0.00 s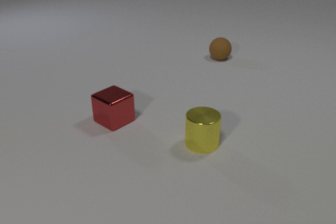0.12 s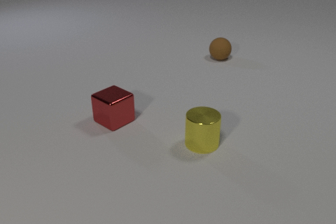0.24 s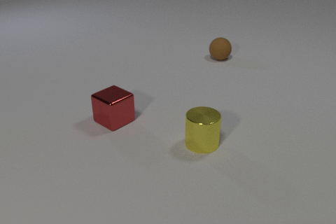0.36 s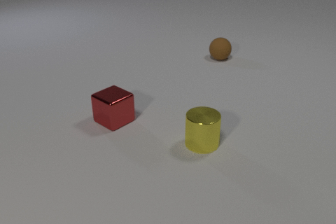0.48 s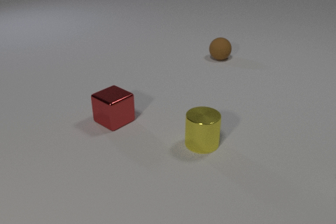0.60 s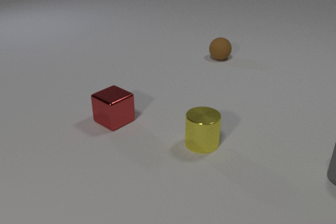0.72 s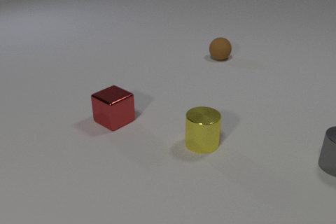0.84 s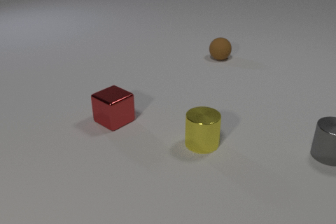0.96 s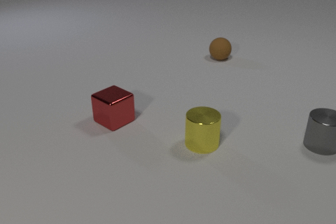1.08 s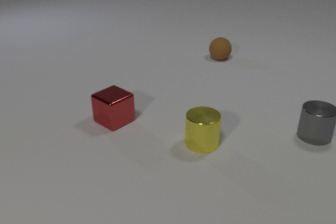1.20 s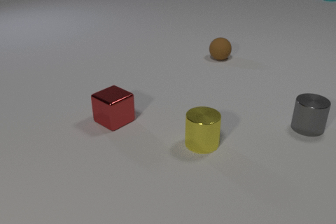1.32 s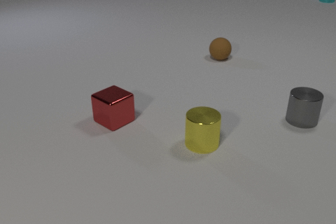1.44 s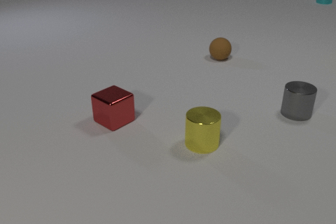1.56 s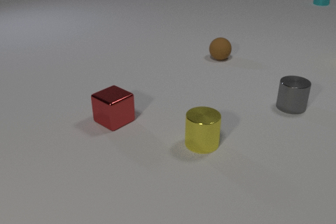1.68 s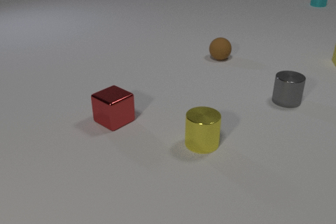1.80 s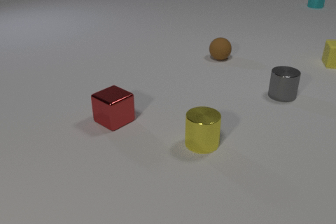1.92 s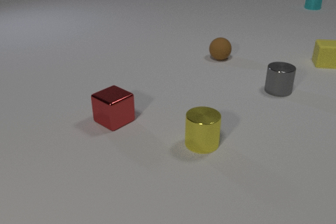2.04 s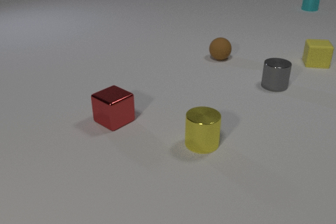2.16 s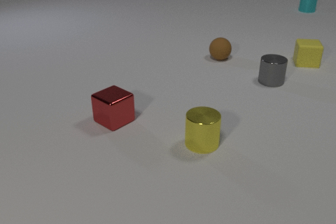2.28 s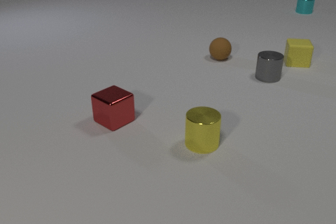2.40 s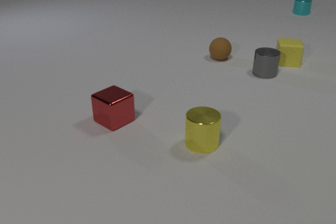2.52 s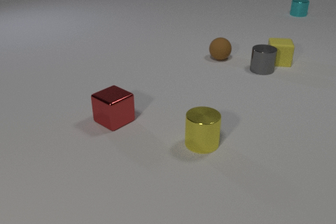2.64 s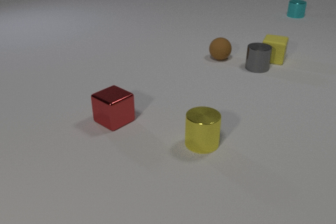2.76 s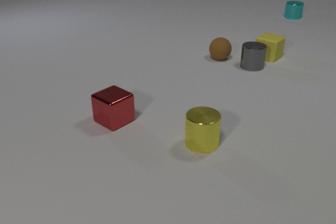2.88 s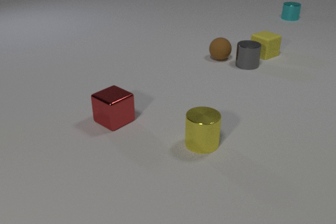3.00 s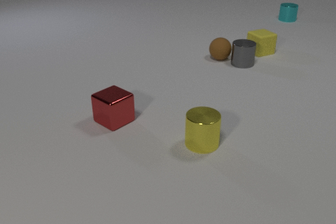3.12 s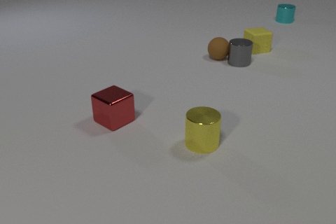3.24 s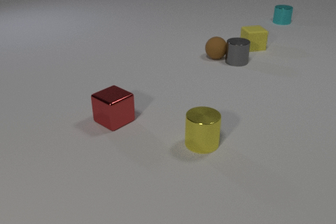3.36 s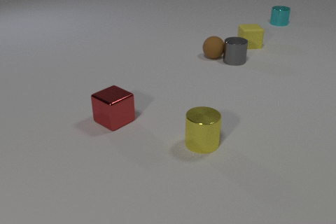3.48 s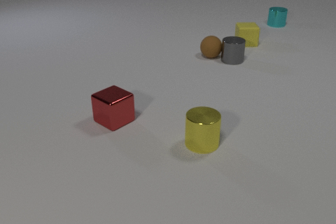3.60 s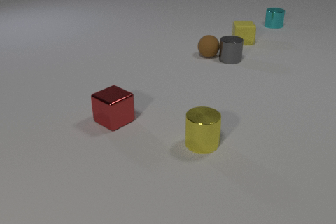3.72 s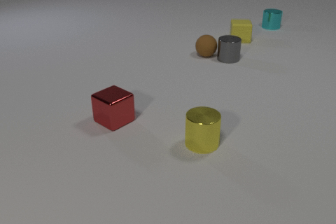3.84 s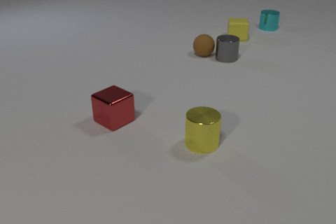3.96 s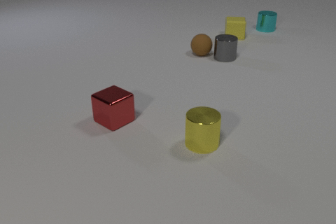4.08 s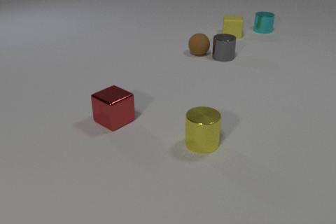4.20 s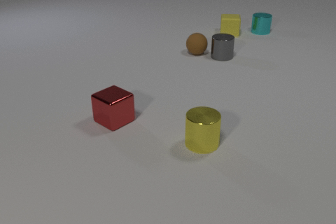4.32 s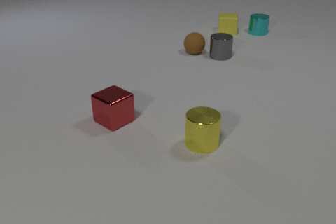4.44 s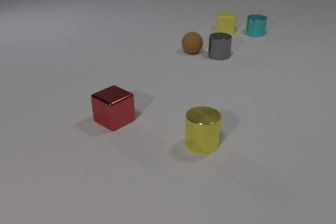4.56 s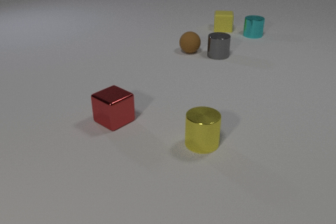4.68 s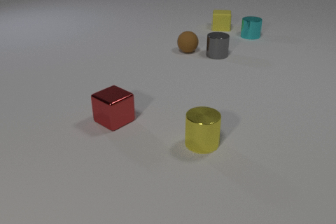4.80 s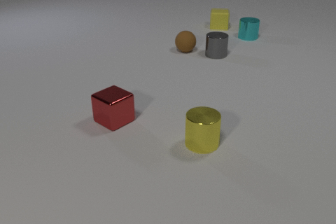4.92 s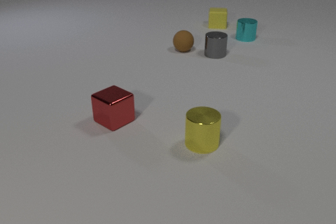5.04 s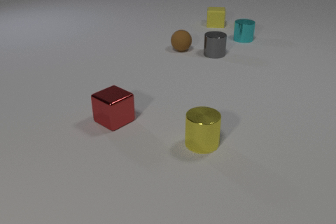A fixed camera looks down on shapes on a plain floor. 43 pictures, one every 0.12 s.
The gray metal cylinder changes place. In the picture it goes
away from the camera.
The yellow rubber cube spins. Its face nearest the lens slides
to the left.
0.00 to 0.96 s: The gray metal cylinder comes in at the right edge, slides away from the camera and to the left. The cyan metal cylinder comes in at the top edge, slides toward the camera.
0.96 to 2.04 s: The gray metal cylinder slides away from the camera and to the left. The yellow rubber cube comes in at the right edge, slides to the left. The cyan metal cylinder slides toward the camera and to the left.
2.04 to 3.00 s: The gray metal cylinder slides away from the camera and to the left. The yellow rubber cube slides to the left, spins so that its near face slides to the left, clockwise seen from above. The cyan metal cylinder slides toward the camera and to the left. The gray metal cylinder and the yellow rubber cube collide.
3.00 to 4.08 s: The gray metal cylinder slides to the left and away from the camera. The yellow rubber cube slides away from the camera and to the left, spins so that its near face slides to the left, clockwise seen from above. The brown rubber sphere rolls to the left and away from the camera. The cyan metal cylinder slides toward the camera and to the left. The gray metal cylinder and the brown rubber sphere collide.
4.08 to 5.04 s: The gray metal cylinder slides to the left and away from the camera. The yellow rubber cube slides away from the camera and to the left. The brown rubber sphere rolls to the left and away from the camera. The cyan metal cylinder slides toward the camera and to the left.
Are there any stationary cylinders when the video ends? yes.
What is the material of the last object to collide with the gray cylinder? rubber.
What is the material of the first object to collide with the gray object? rubber.
